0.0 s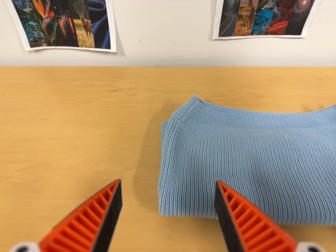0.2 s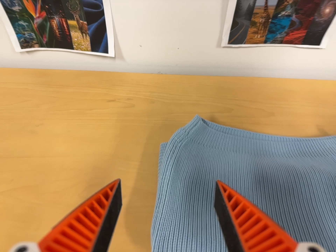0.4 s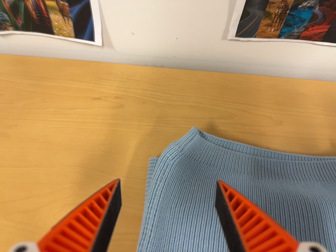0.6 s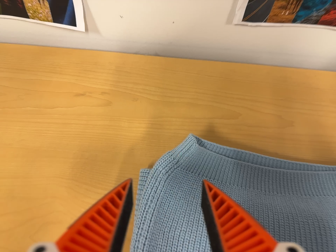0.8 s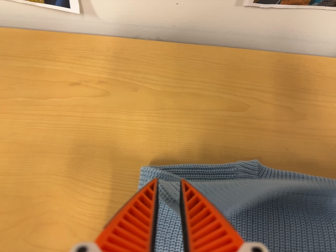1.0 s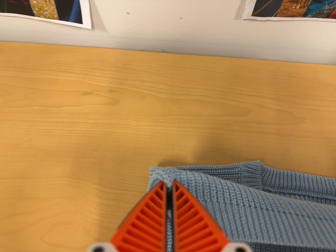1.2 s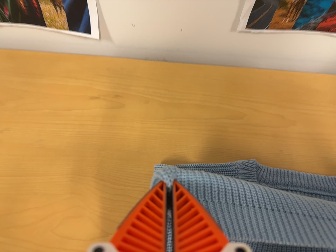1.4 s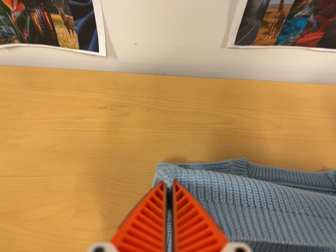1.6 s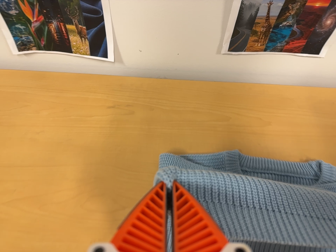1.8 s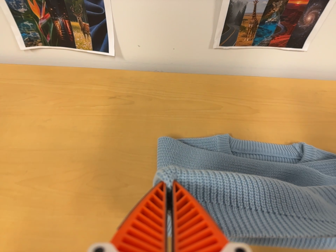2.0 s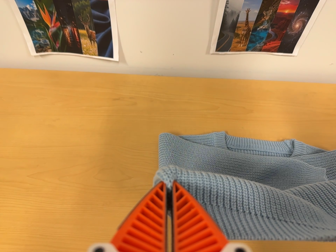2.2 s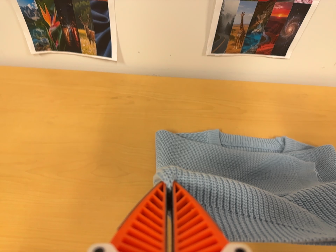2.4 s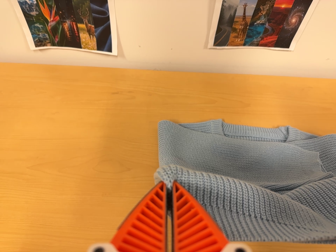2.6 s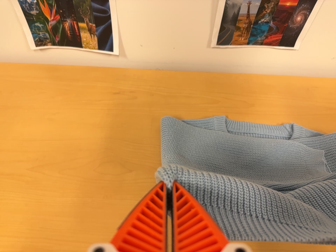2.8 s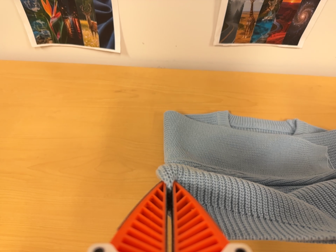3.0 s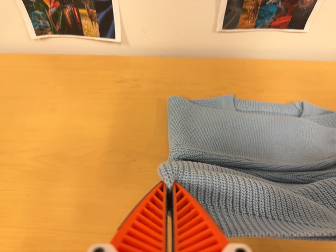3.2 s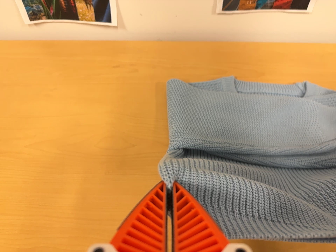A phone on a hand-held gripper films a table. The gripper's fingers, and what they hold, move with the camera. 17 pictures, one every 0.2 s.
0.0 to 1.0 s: The camera travels forward and toward the top of its view, about 22 cm, so what stands in front looms larger. Its aim tips toward the bottom of its view by about 15 degrees.
1.0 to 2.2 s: The camera travels backward and toward the bottom of its view, about 24 cm, so what stands in front gets smaller. Its aim tips toward the top of its view by about 10 degrees.
2.2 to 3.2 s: The camera travels forward, about 6 cm, so what stands in front looms larger.
The film runs backward here.
